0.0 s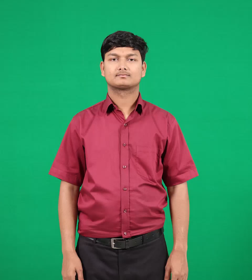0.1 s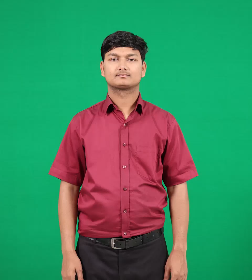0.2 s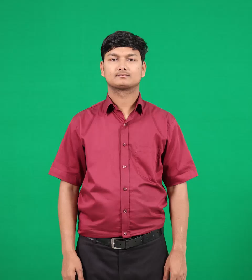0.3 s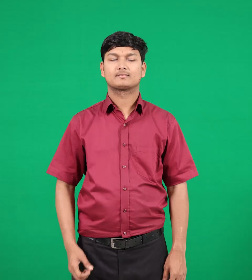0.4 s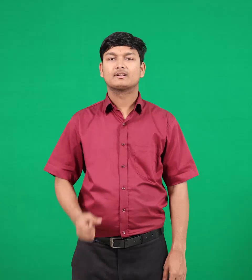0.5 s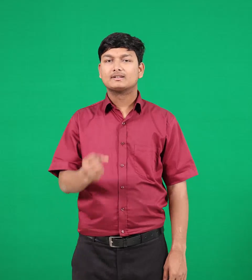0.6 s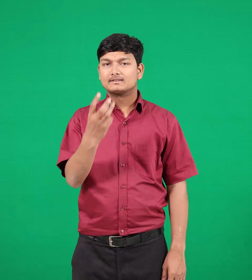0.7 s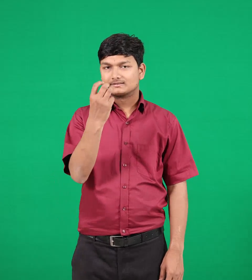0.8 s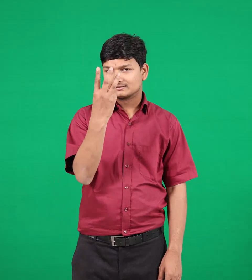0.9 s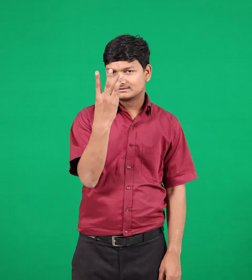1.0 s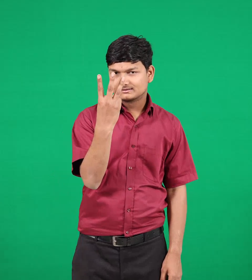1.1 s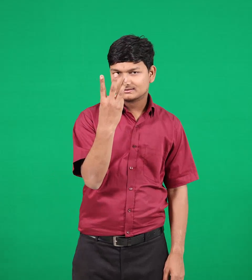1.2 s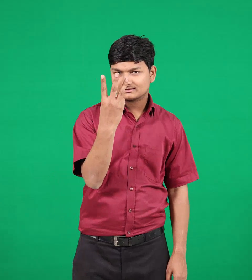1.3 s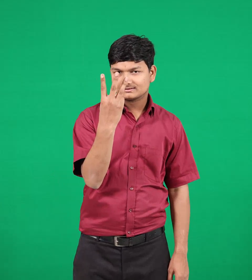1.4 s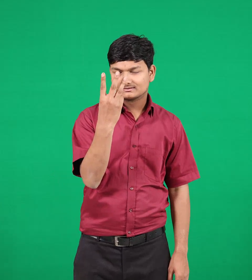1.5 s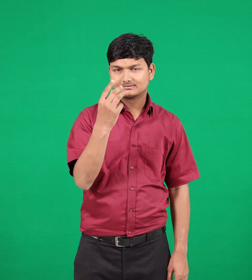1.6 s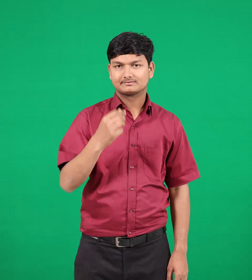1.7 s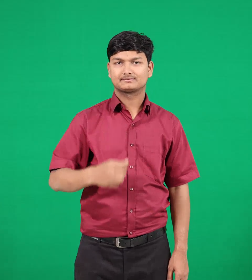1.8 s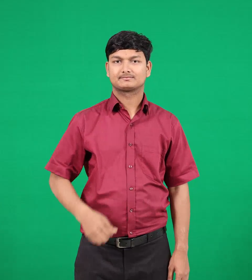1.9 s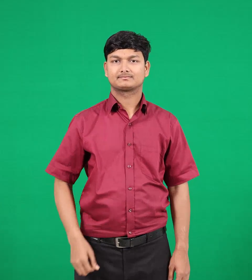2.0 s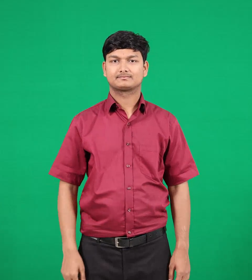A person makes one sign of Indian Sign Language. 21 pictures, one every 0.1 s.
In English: three
